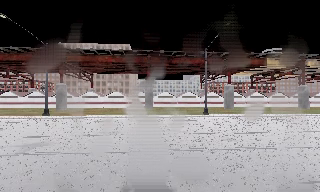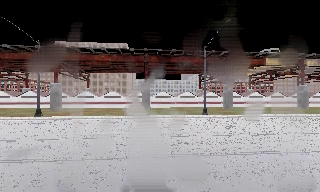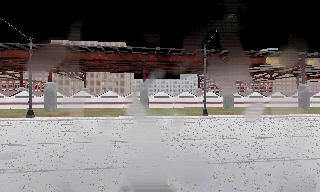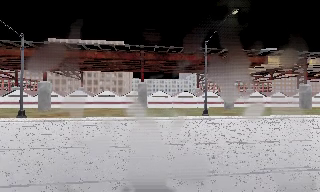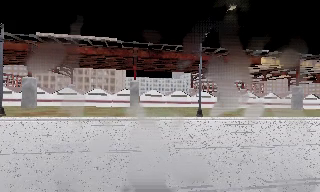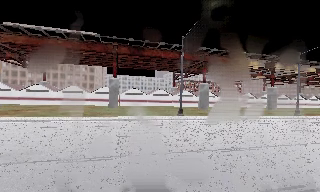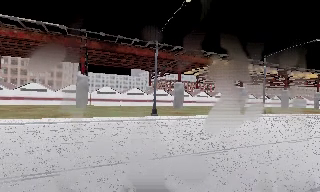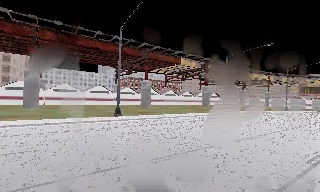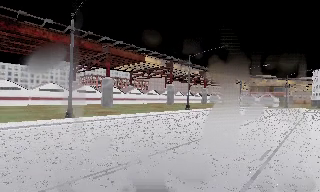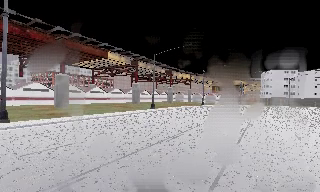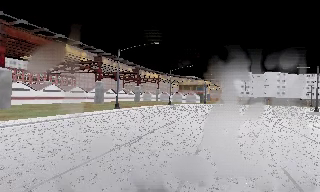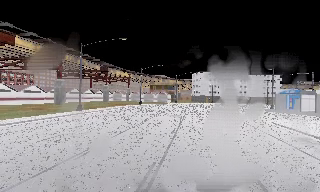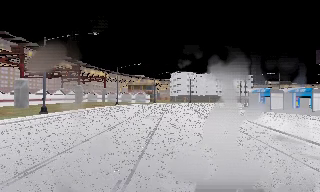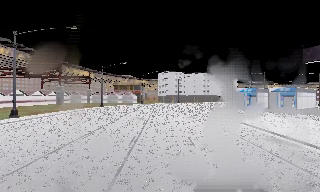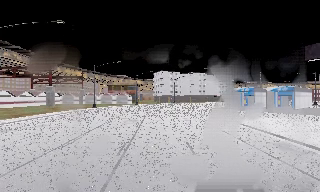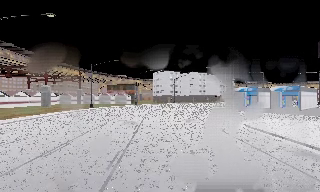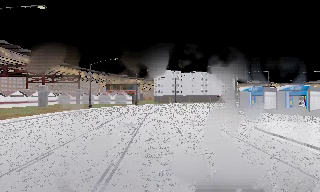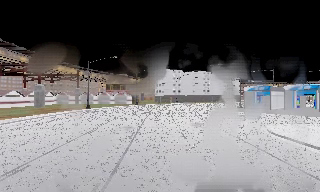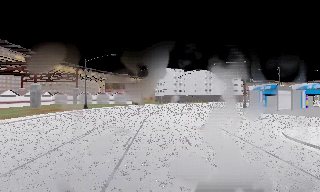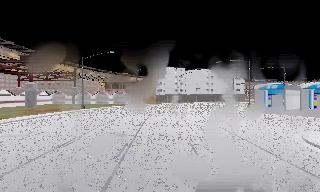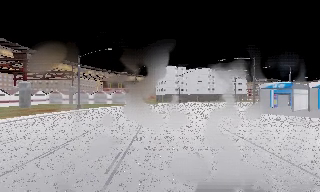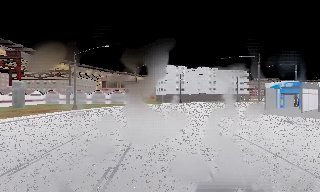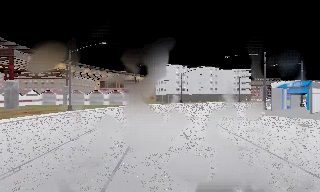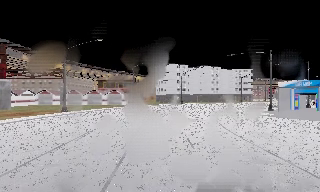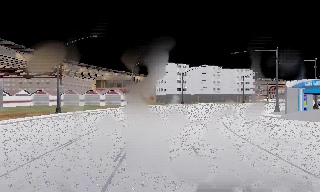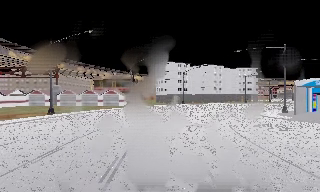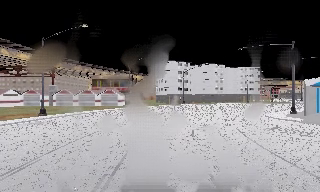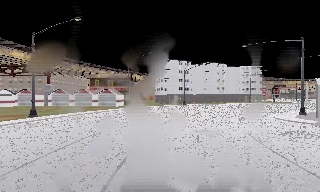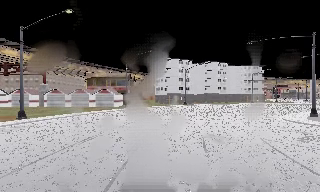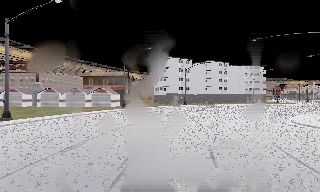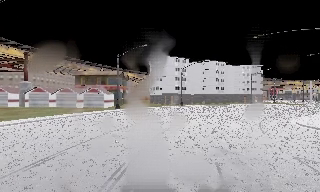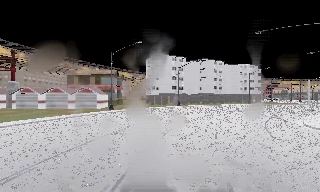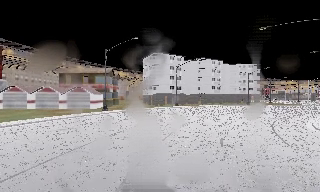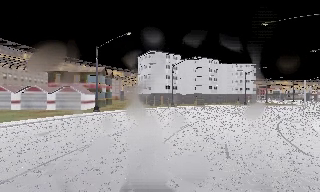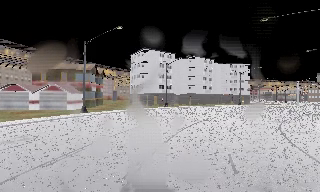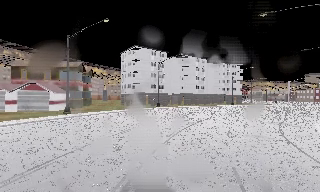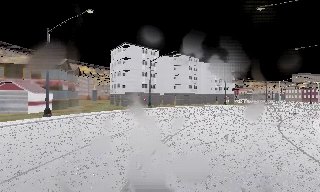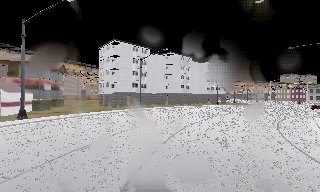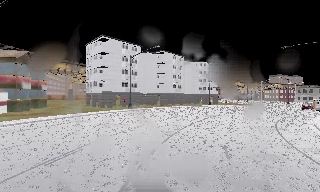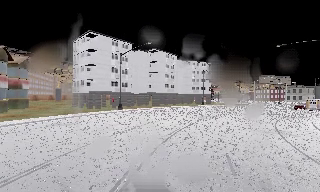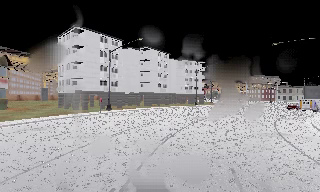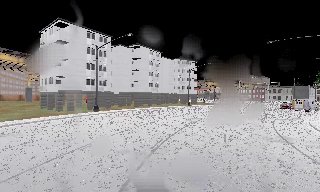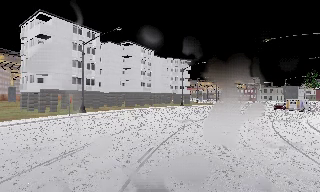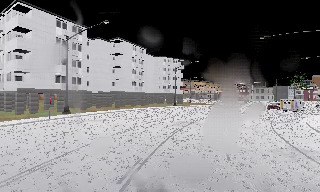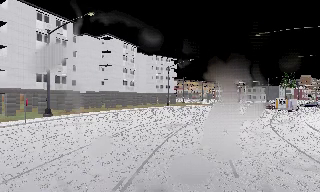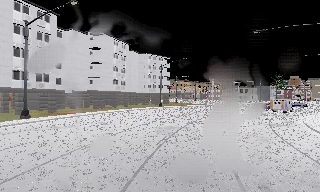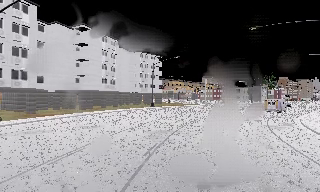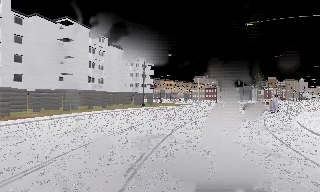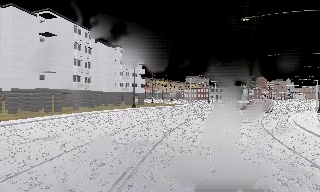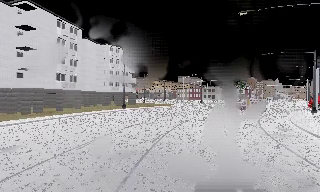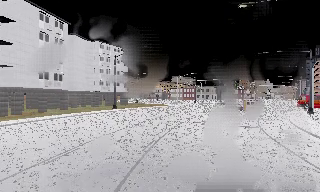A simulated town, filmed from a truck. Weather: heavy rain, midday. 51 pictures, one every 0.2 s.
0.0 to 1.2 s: The camera pans to its right, which is clockwise from overhead, by about 20 degrees. It travels forward, about 6 m, so what stands in front looms larger.
1.2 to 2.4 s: The camera swings to its right by about 60 degrees, and the scene slides to the left. It travels forward and to its right, about 8 m.
2.4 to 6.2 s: The camera travels forward, about 30 m, so what stands in front looms larger.
6.2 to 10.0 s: The camera pans to its right, which is clockwise from overhead, by about 50 degrees. It travels forward, about 30 m.
The film runs forward here.
